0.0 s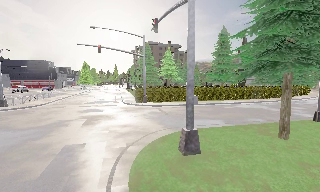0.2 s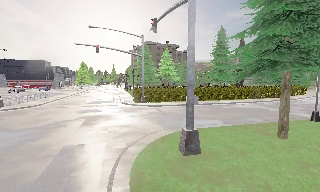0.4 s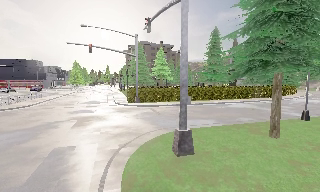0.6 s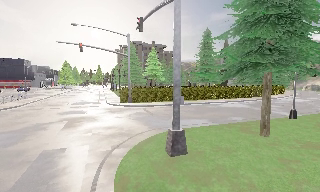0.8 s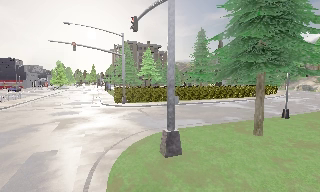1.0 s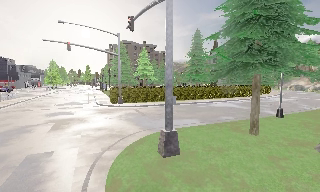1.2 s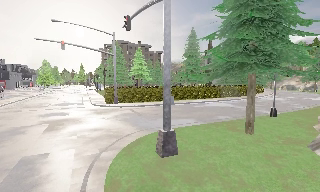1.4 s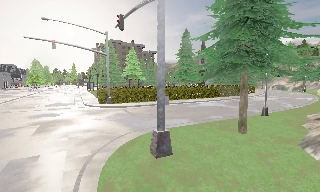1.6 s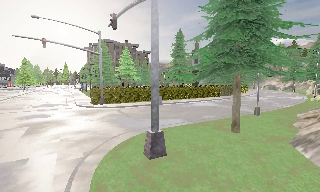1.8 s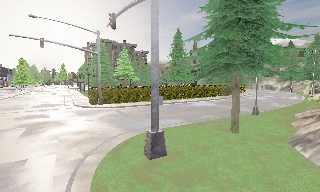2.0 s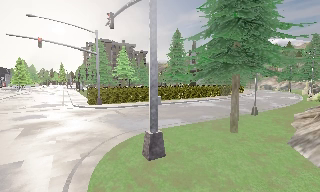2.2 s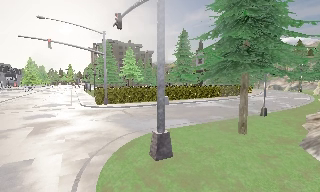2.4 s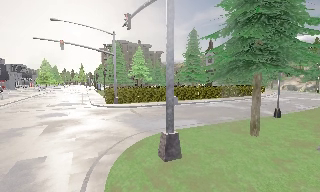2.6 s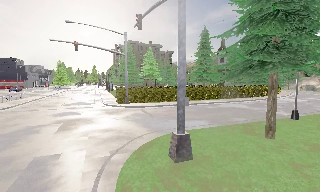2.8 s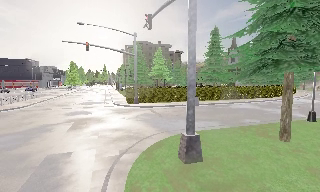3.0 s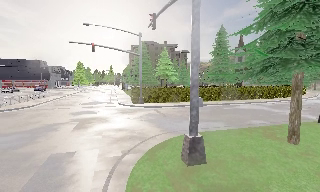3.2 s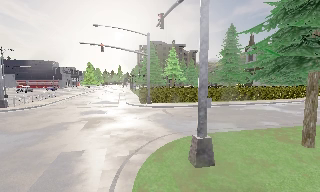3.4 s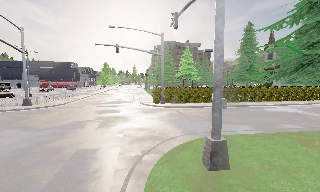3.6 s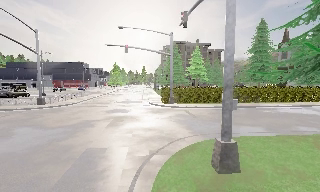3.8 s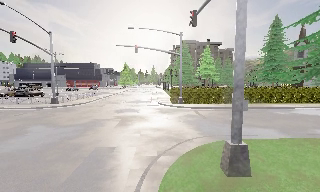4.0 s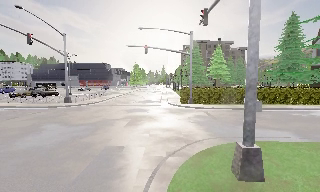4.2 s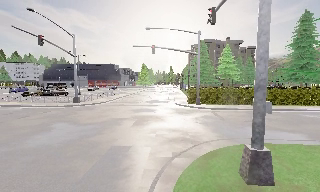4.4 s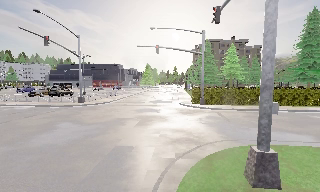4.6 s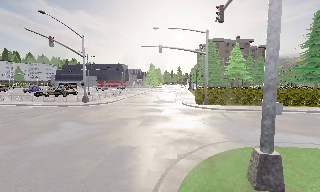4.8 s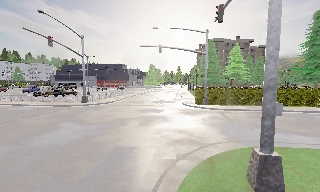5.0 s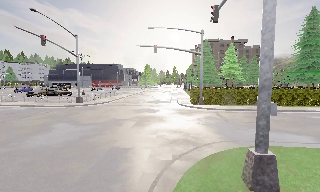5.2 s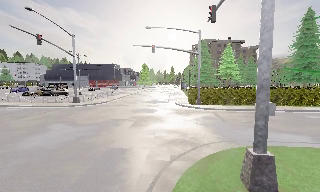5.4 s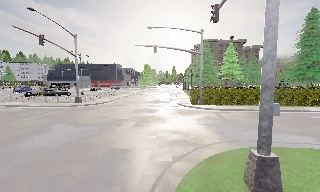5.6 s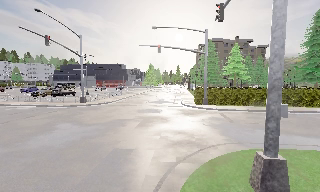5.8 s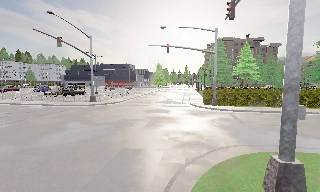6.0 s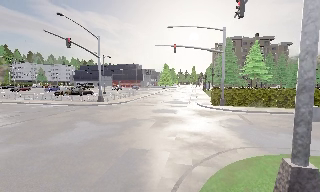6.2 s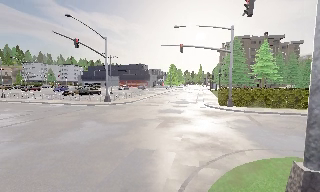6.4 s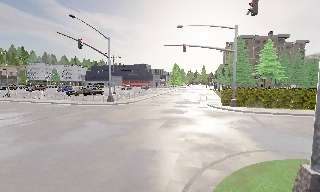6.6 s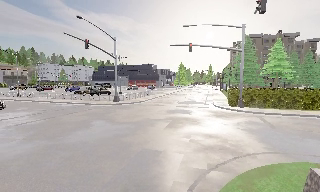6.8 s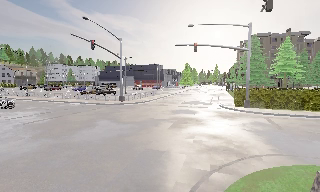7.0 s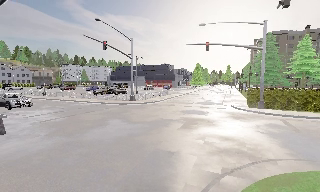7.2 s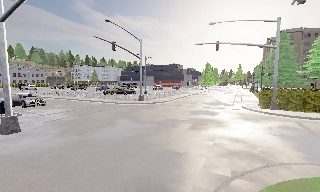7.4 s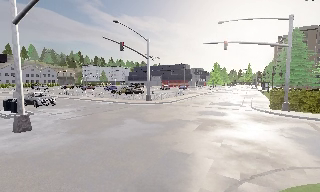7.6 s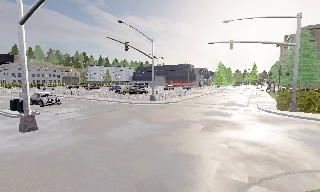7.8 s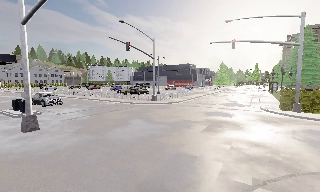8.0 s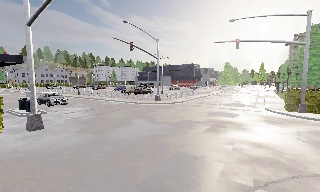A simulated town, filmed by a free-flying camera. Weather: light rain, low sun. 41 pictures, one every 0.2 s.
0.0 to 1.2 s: The camera pans to its right, which is clockwise from overhead, by about 10 degrees.
1.2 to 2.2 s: The camera shifts only a little, or ends up much as it began.
2.2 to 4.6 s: The camera swings to its left by about 35 degrees, and the scene slides to the right. It travels forward, about 1 m.
4.6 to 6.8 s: The camera pans to its left, which is counterclockwise from overhead, by about 10 degrees. It travels forward, about 0.5 m, so what stands in front looms larger.
6.8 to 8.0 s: The camera swings to its left by about 15 degrees, and the scene slides to the right.
The film runs forward here.
